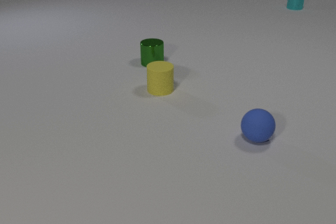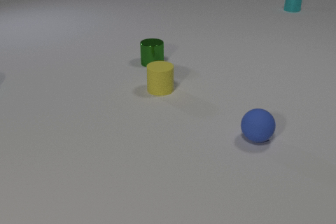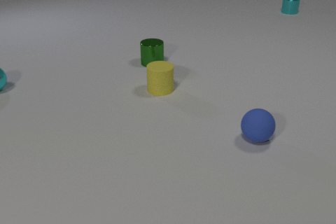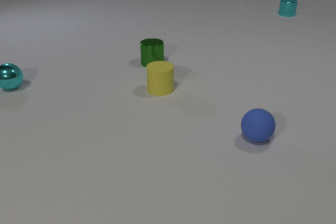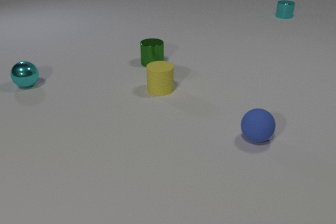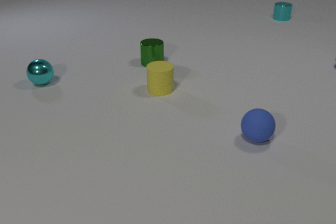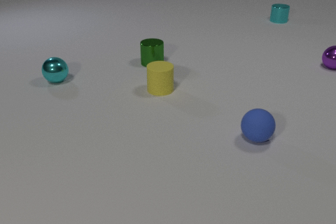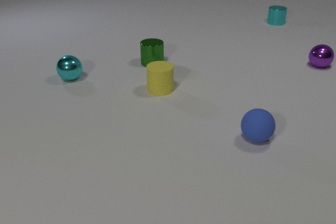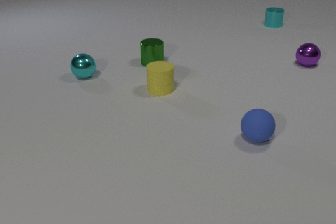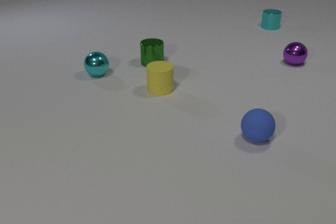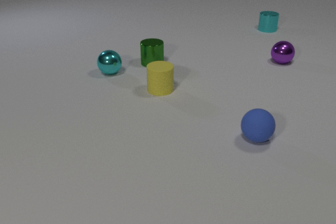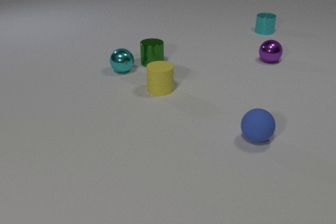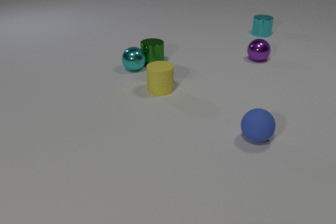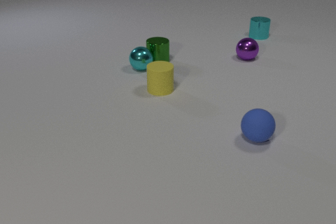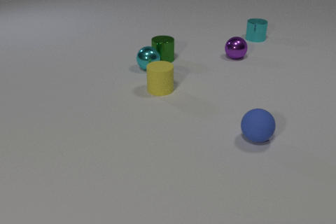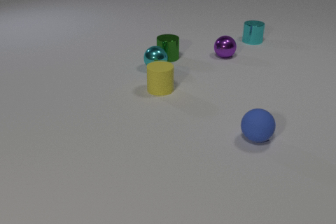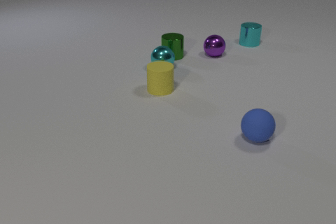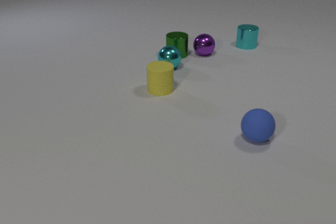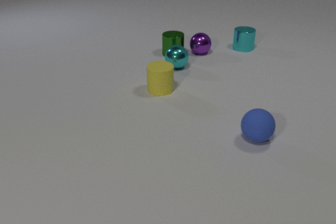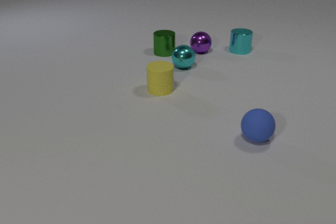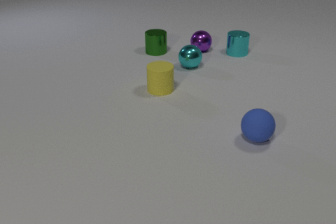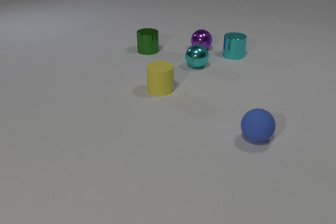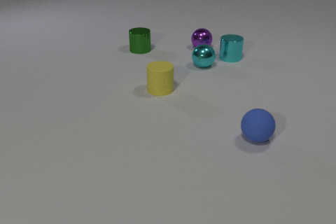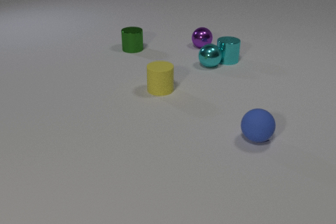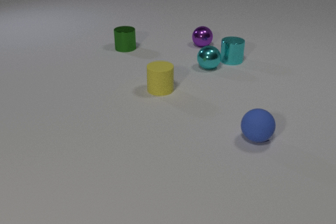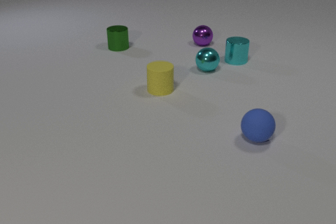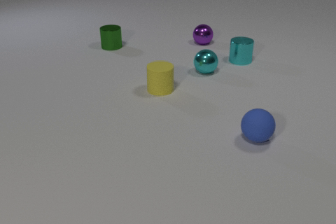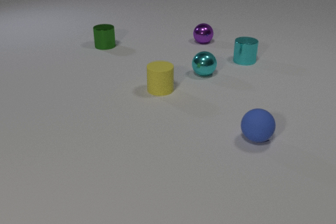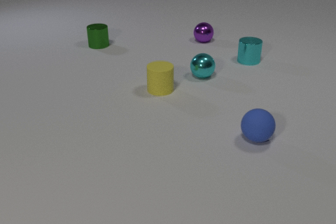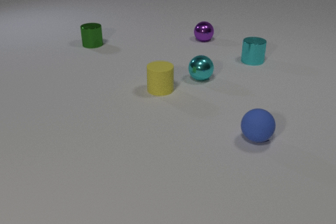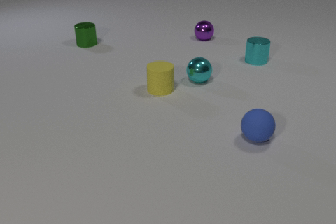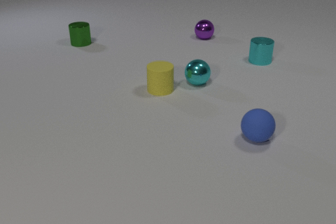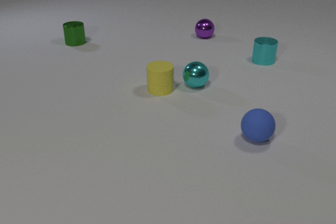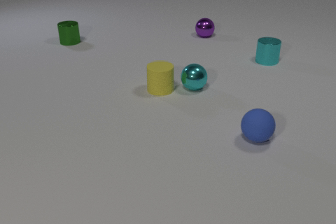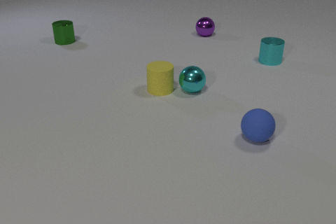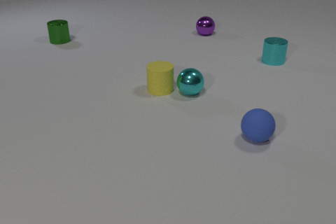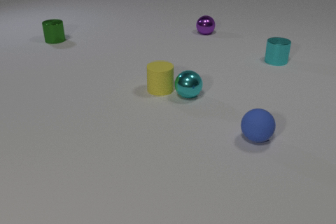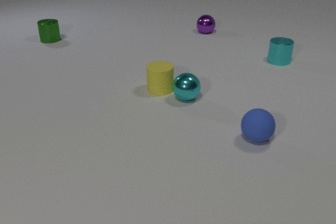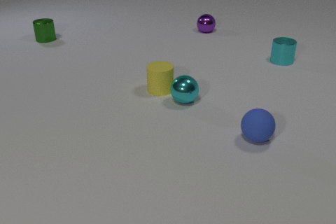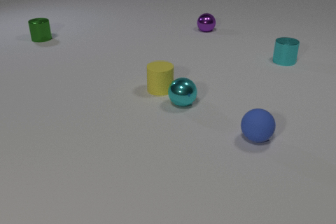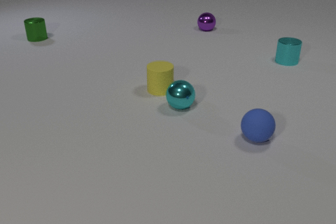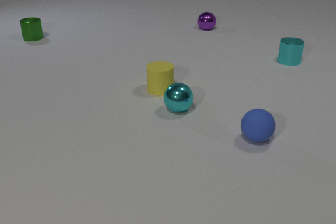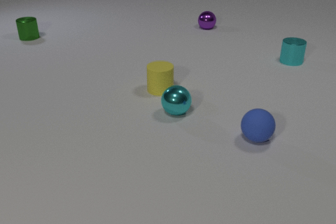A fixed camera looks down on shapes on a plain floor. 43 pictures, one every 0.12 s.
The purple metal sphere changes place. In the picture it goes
to the left.
The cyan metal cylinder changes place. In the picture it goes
toward the camera.
0.00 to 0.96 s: The cyan metal sphere comes in at the left edge, rolls to the right. The cyan metal cylinder slides toward the camera. The purple metal sphere comes in at the right edge, rolls to the left.
0.96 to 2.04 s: The cyan metal sphere rolls to the right. The green metal cylinder slides to the right and away from the camera. The cyan metal cylinder slides toward the camera. The purple metal sphere rolls to the left. The cyan metal sphere and the green metal cylinder collide.
2.04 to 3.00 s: The cyan metal sphere rolls to the right. The green metal cylinder slides to the left and away from the camera. The cyan metal cylinder slides toward the camera. The purple metal sphere rolls away from the camera. The green metal cylinder and the purple metal sphere collide. The cyan metal sphere and the cyan metal cylinder collide.
3.00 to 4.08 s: The cyan metal sphere rolls toward the camera. The green metal cylinder slides to the left and away from the camera. The cyan metal cylinder slides to the right. The purple metal sphere rolls away from the camera.
4.08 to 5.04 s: The cyan metal sphere rolls toward the camera. The green metal cylinder slides to the left and away from the camera. The cyan metal cylinder slides to the right. The purple metal sphere rolls away from the camera.
What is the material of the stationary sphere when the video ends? rubber.
How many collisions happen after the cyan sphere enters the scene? 3.
Are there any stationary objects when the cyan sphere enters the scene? yes.
